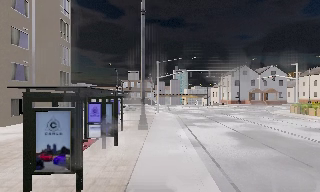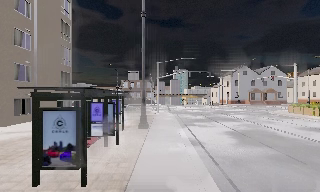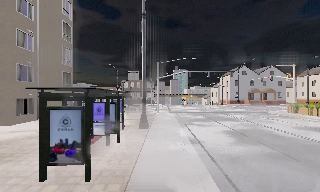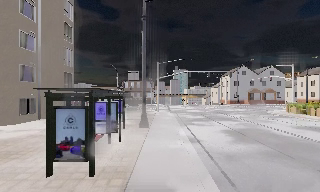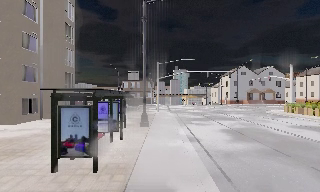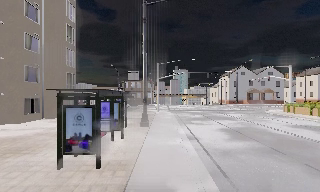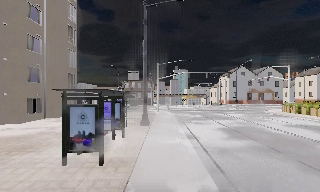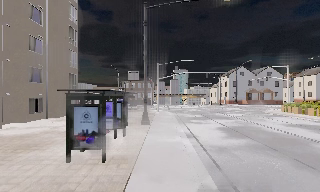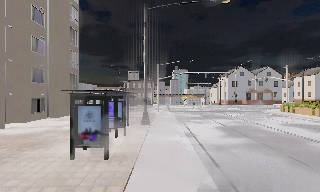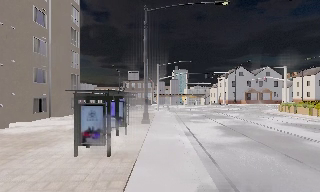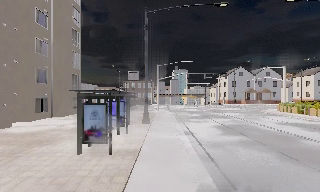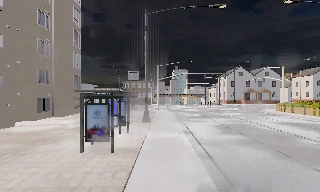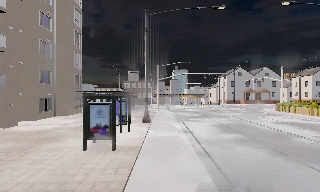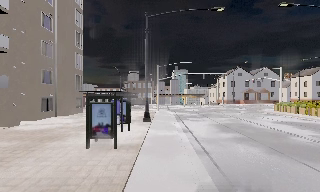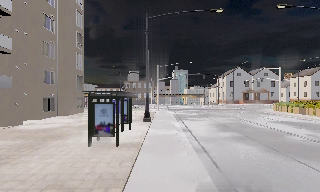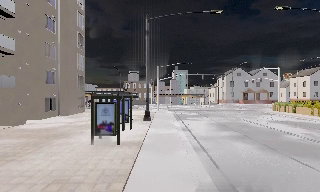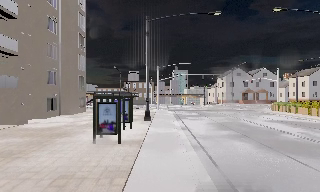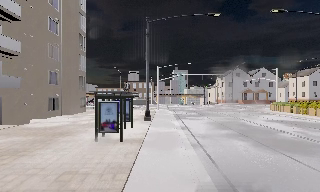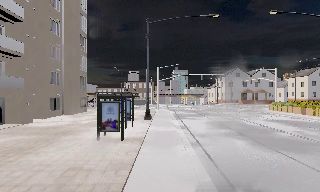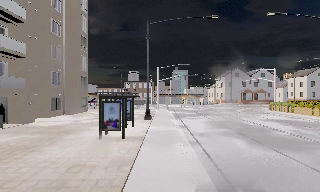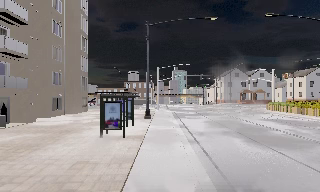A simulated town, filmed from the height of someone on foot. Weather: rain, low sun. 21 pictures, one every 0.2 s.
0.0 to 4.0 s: The camera travels backward, about 5 m, so what stands in front gets smaller.
The film runs backward here.
